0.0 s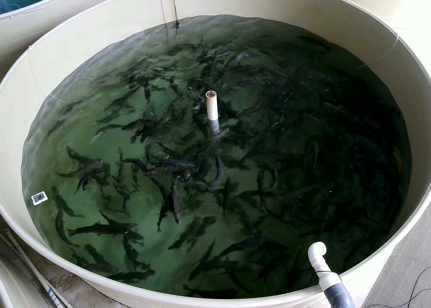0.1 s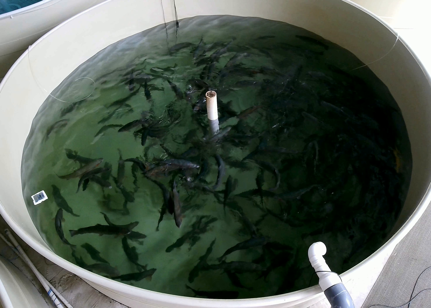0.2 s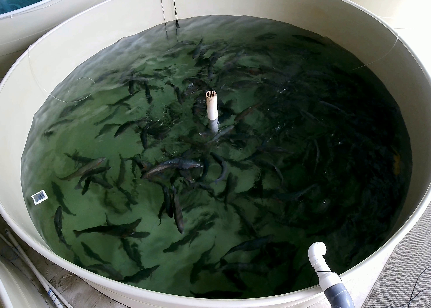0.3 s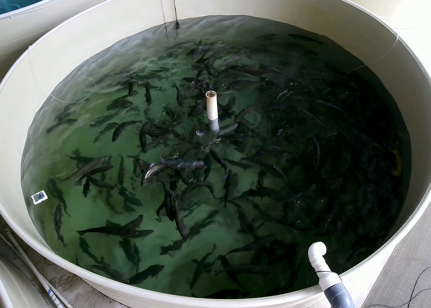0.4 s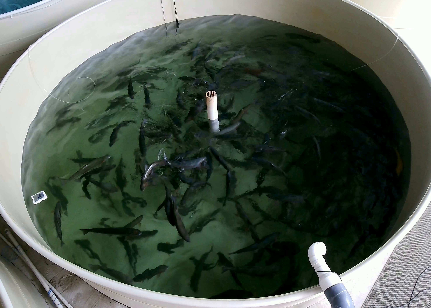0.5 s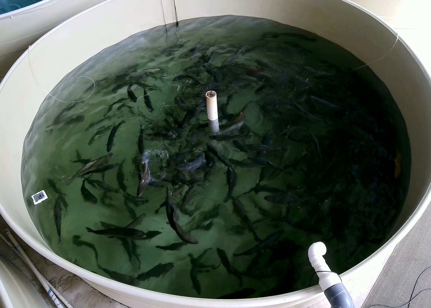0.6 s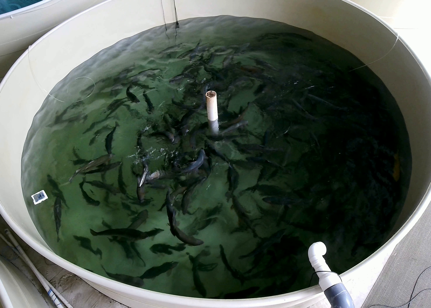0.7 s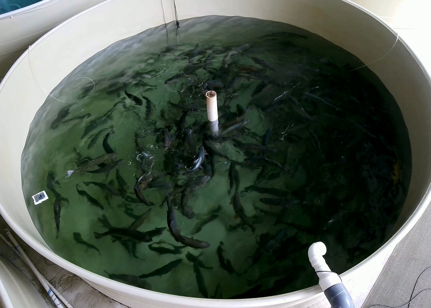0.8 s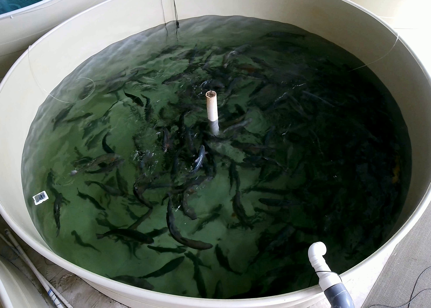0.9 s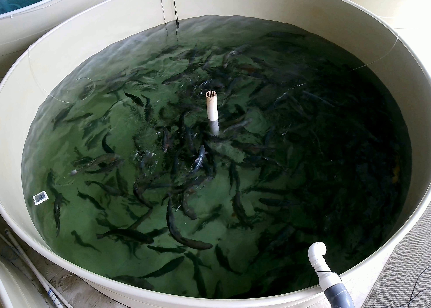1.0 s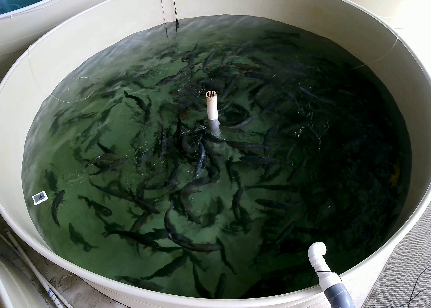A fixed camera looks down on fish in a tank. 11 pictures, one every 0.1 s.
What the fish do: Foraging.
